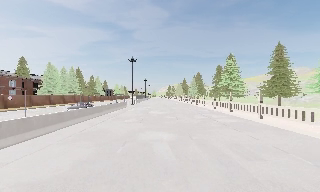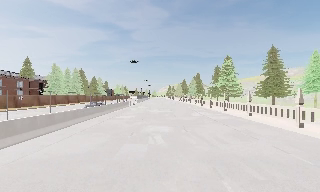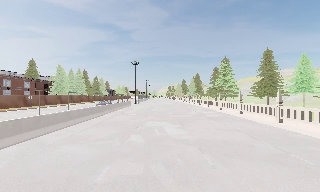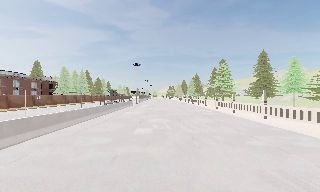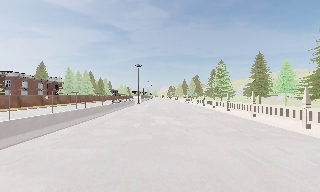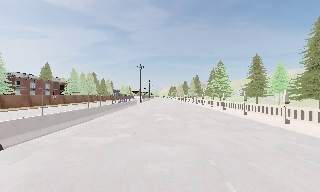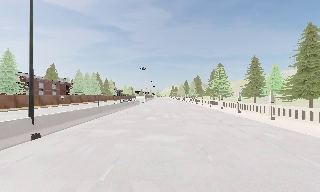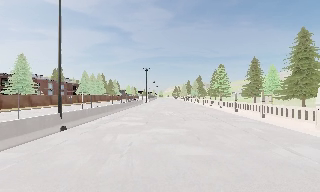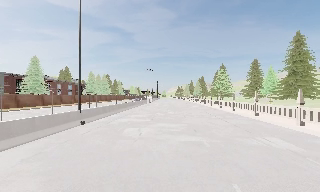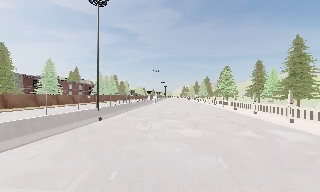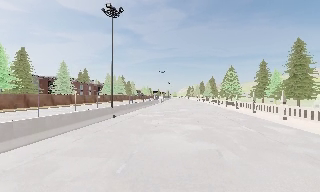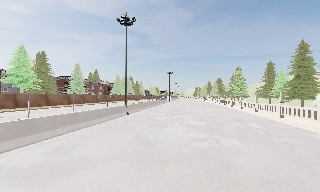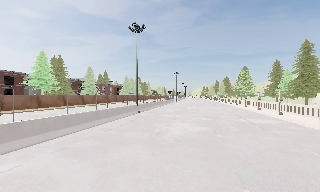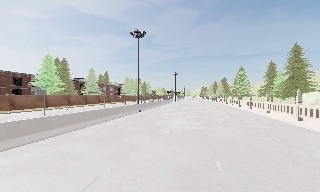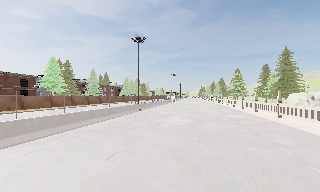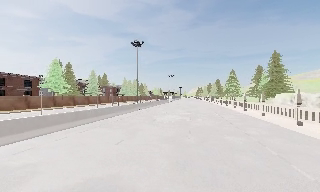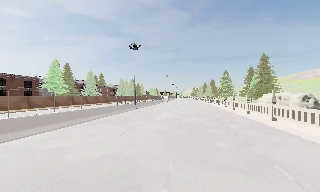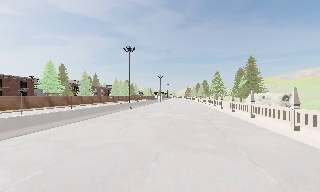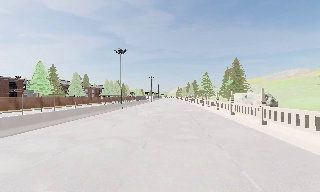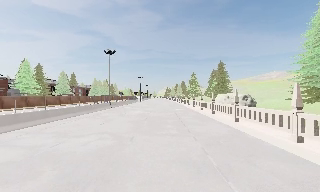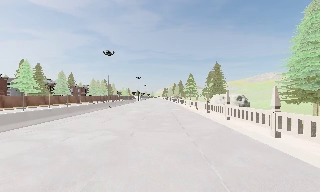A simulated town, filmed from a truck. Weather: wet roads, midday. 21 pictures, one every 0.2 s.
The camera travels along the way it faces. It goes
backward.
0.0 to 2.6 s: The scene slides to the right, as the camera pans about 10 degrees to its left. It travels backward, about 25 m, so what stands in front gets smaller.
2.6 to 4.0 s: The camera pans to its right, which is clockwise from overhead, by about 10 degrees. It travels backward, about 12 m, so what stands in front gets smaller. It loses speed.
The film runs backward here.
